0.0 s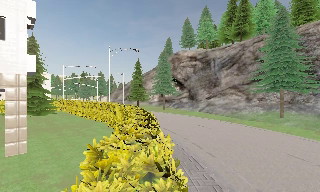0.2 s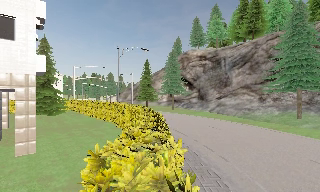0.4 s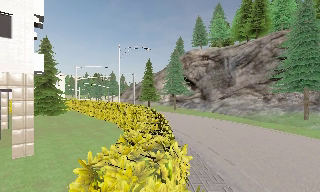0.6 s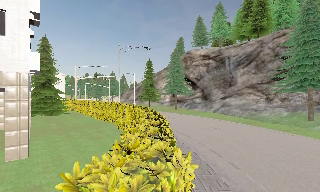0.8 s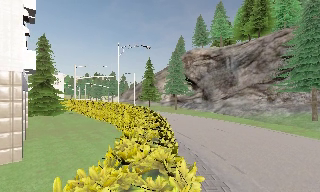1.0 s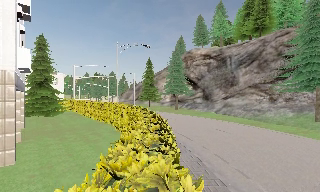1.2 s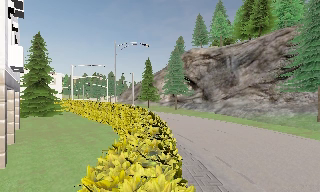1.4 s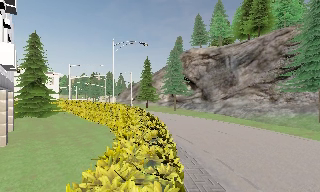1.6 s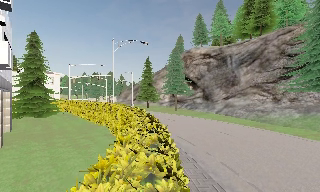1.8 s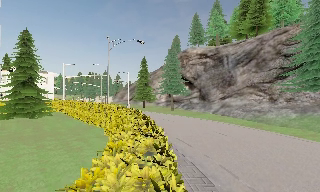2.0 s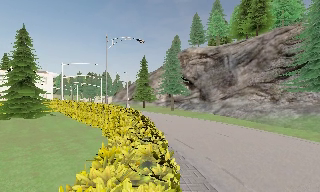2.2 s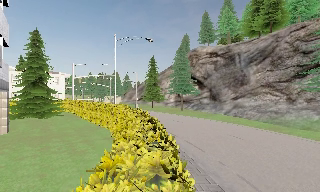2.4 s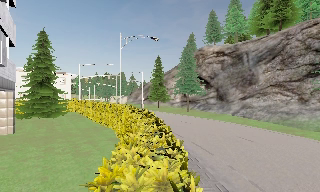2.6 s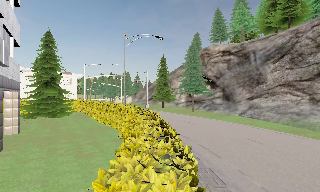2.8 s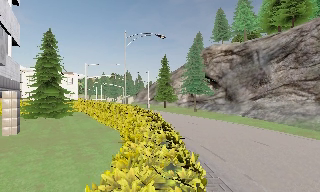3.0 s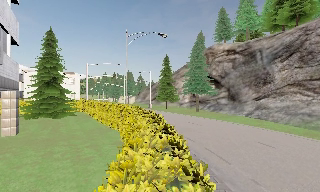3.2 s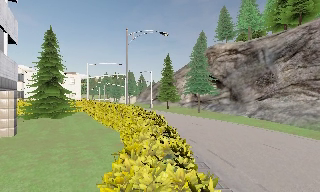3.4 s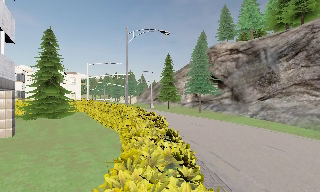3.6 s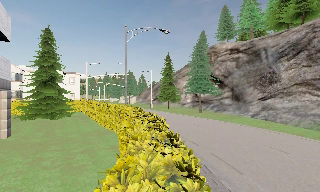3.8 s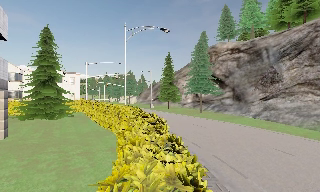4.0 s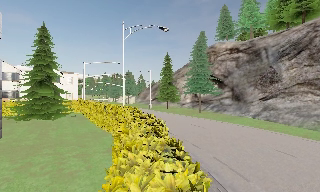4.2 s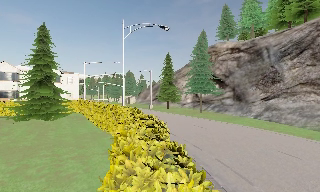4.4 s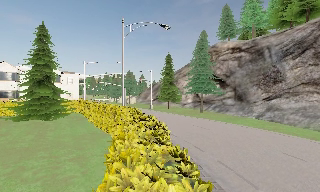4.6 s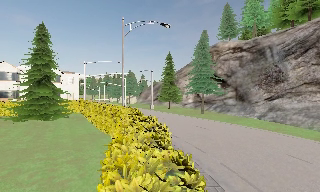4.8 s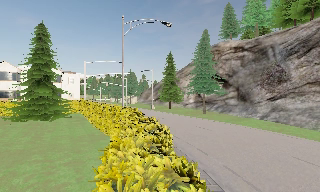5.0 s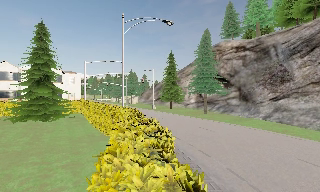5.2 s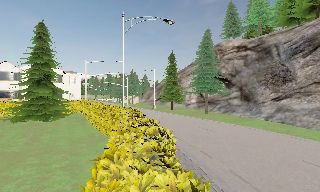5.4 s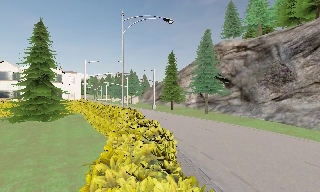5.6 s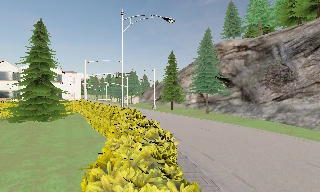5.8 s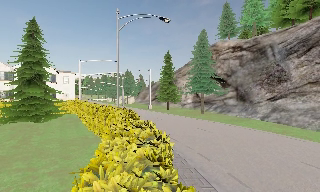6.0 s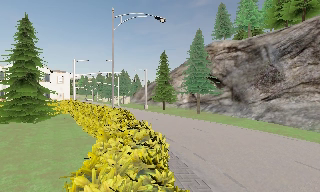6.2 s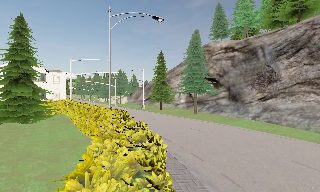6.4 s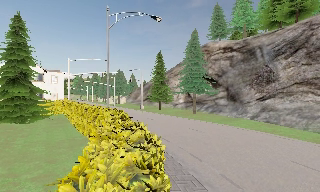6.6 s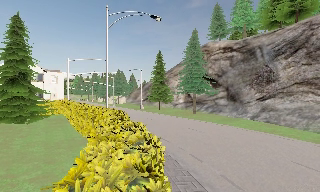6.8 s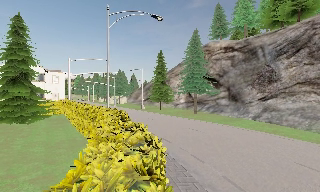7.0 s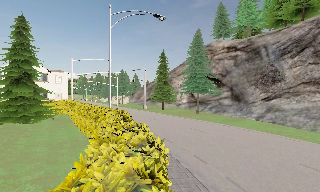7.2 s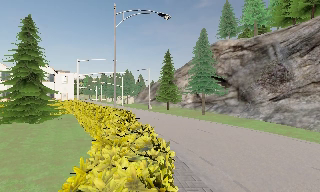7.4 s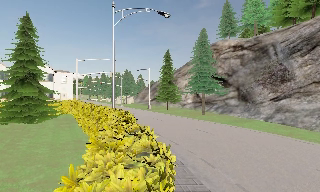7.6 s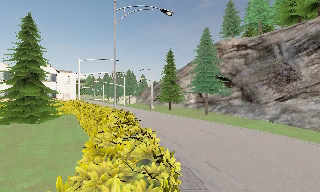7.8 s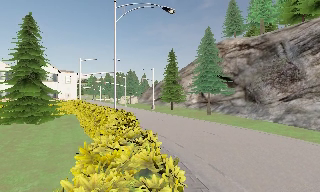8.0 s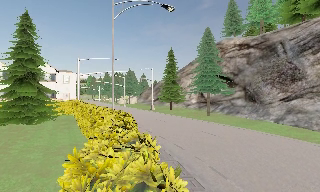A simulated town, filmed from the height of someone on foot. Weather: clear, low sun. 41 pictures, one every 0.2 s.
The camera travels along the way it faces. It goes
forward.
0.0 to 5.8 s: The scene slides to the right, as the camera pans about 10 degrees to its left. It travels forward, about 7 m, so what stands in front looms larger.
5.8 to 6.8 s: The camera shifts only a little, or ends up much as it began.
6.8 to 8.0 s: The camera travels forward, about 1 m, so what stands in front looms larger.
The film runs forward here.
